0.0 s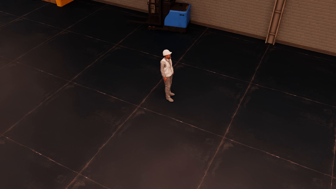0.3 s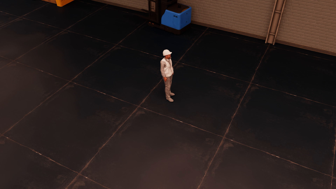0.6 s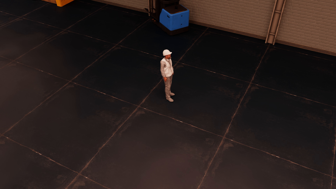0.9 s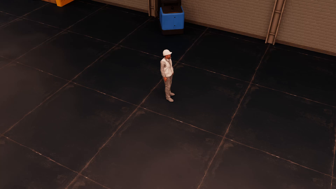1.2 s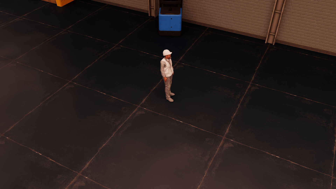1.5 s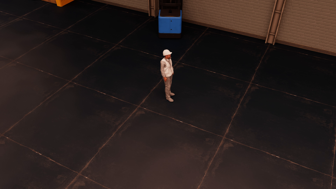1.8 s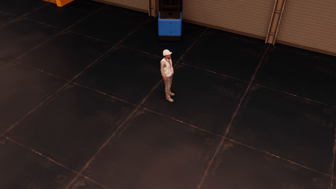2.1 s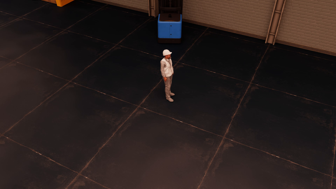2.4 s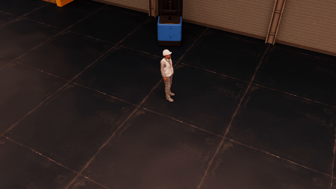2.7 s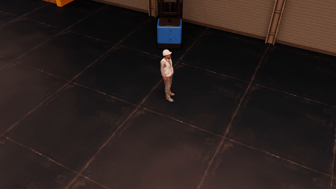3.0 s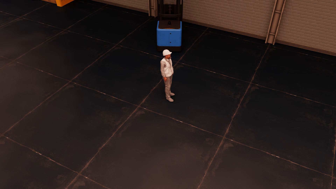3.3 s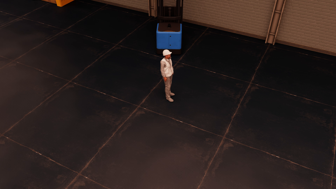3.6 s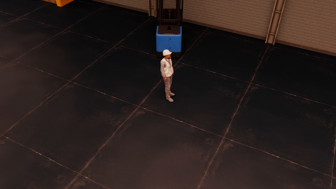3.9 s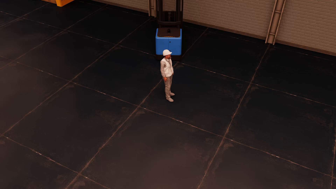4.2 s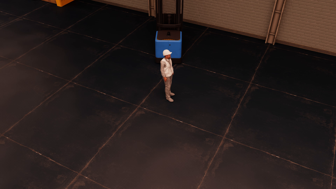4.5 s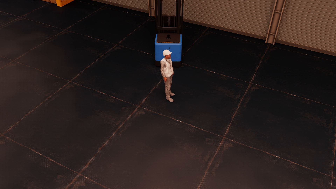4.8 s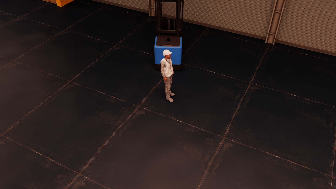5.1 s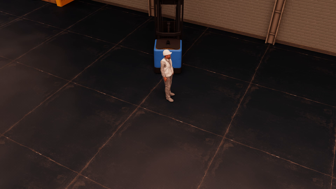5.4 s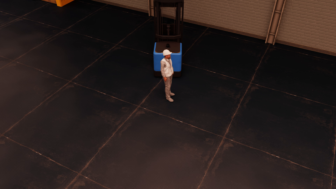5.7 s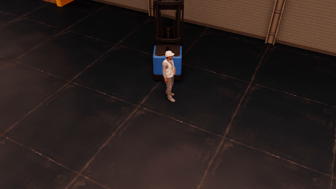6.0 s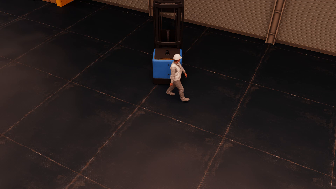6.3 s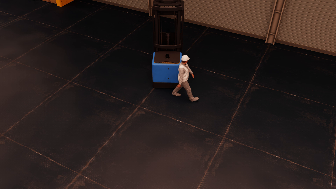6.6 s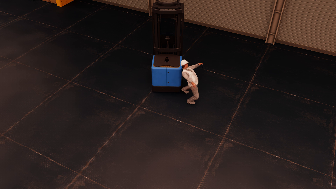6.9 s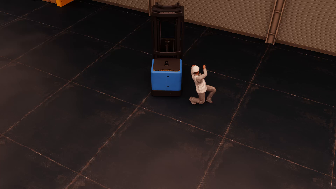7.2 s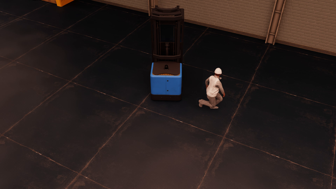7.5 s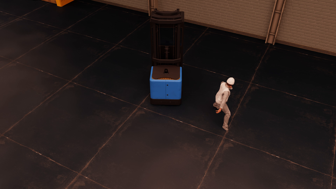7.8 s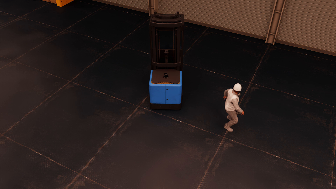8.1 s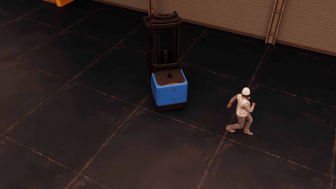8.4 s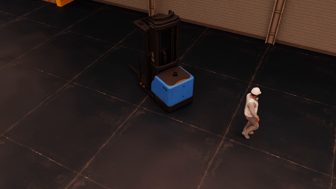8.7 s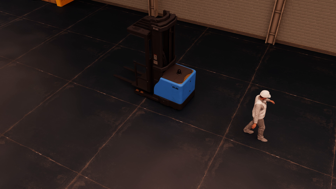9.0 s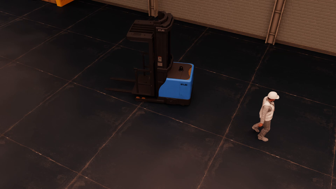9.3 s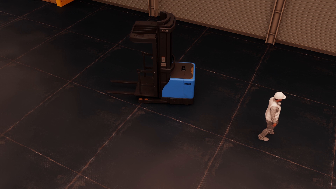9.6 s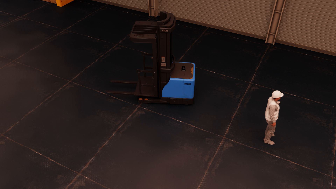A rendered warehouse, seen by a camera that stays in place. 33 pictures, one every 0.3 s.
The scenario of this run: Near miss between a forklift and a person.
